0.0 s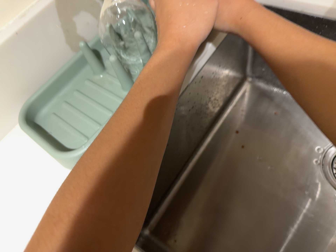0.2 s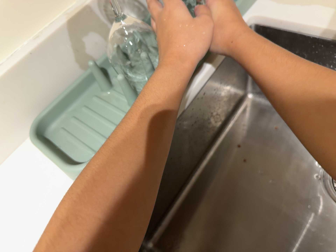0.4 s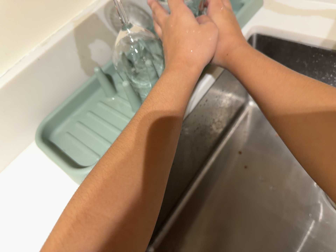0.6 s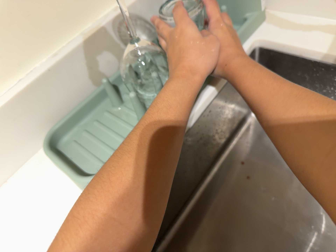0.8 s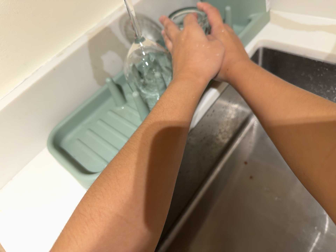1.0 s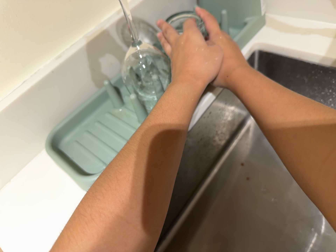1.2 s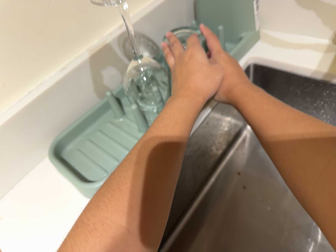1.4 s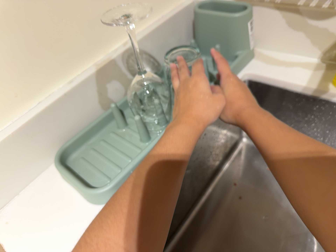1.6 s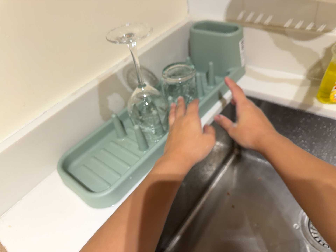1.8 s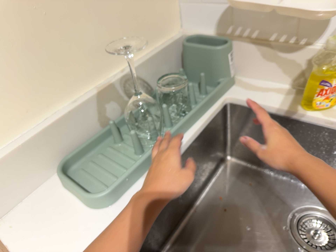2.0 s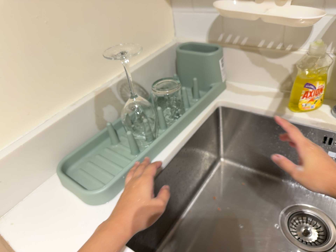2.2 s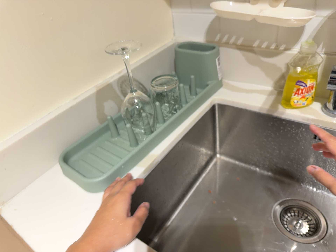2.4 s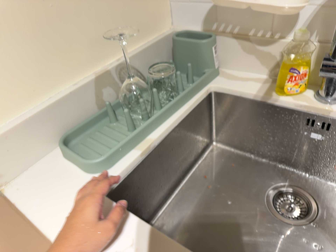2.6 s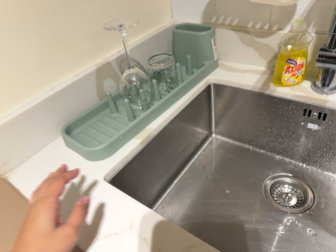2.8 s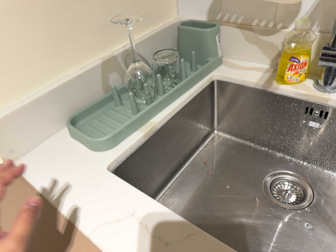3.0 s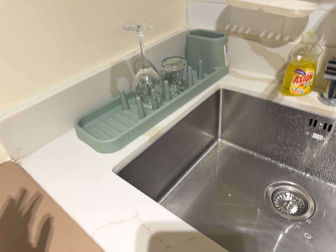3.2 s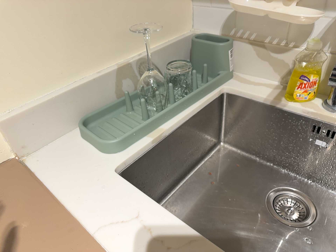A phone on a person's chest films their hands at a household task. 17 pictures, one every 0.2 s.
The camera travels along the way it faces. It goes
backward.
0.0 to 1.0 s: The camera shifts only a little, or ends up much as it began.
1.0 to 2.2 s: The camera travels backward and toward the bottom of its view, about 16 cm, so what stands in front gets smaller. Its aim tips toward the top of its view by about 15 degrees, and the scene shifts downward.
2.2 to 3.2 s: The camera shifts only a little, or ends up much as it began.
The film runs forward here.
